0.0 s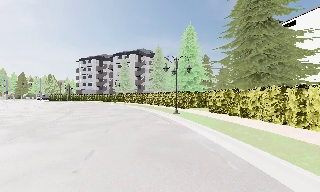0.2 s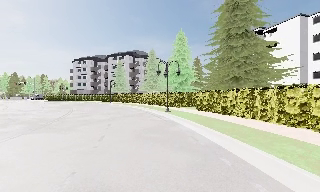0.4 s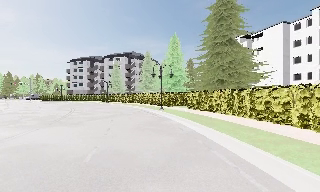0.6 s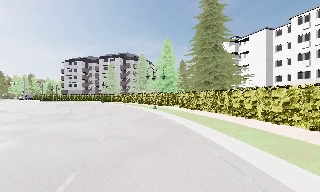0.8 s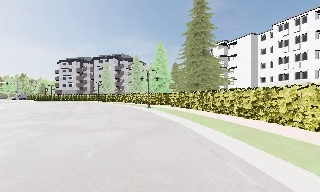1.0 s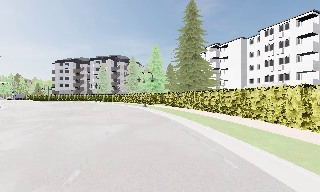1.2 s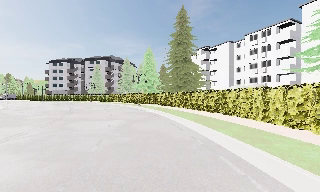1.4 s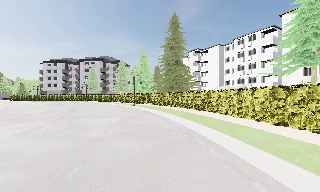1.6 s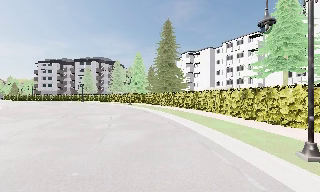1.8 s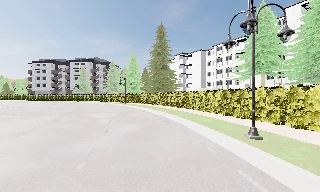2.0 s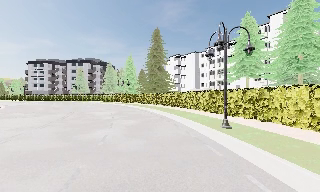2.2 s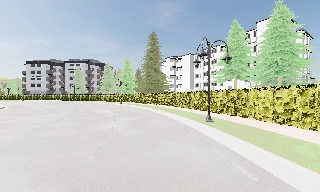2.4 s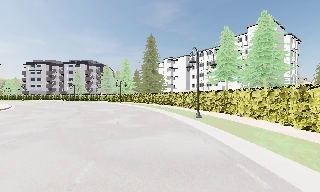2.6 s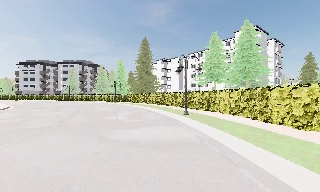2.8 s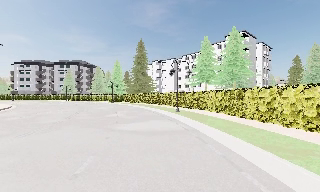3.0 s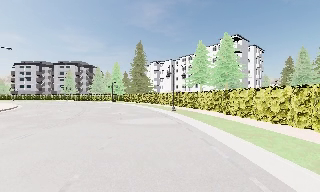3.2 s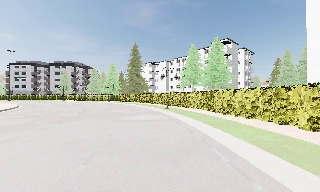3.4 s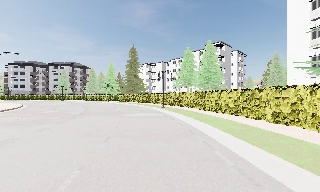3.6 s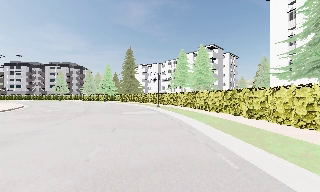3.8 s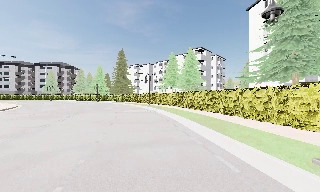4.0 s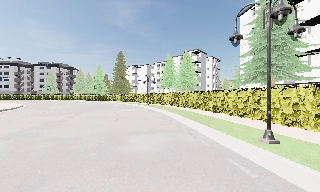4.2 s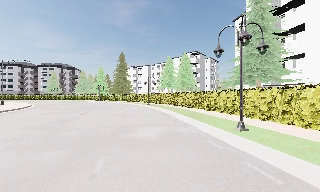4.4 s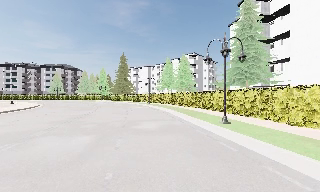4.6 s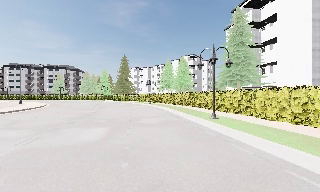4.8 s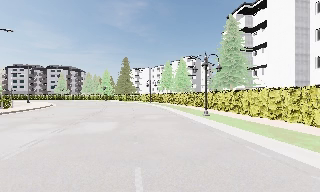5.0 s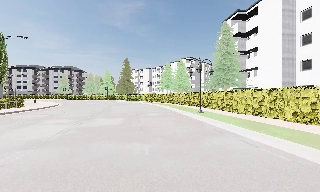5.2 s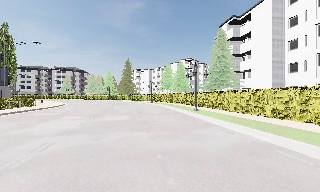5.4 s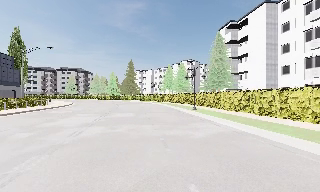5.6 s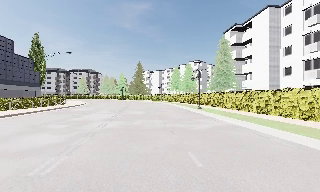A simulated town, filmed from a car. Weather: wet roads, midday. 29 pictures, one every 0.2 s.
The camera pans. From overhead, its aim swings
clockwise.
The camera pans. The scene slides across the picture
to the left.
0.0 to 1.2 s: The camera pans to its right, which is clockwise from overhead, by about 10 degrees. It travels backward, about 10 m, so what stands in front gets smaller.
1.2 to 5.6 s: The scene slides to the left, as the camera pans about 20 degrees to its right. It travels backward, about 40 m, so what stands in front gets smaller.
The film runs backward here.
